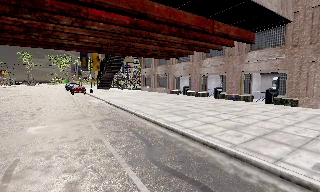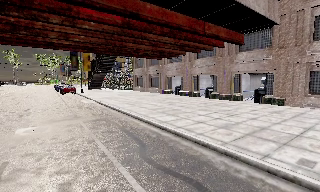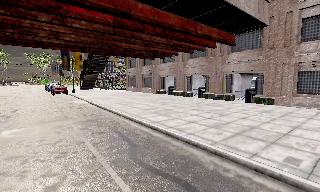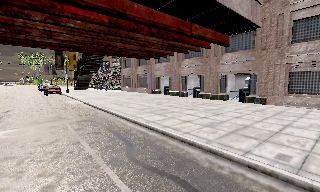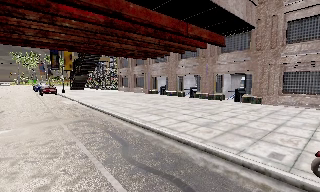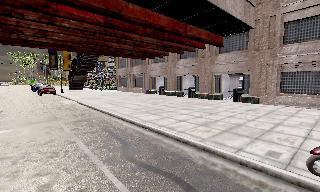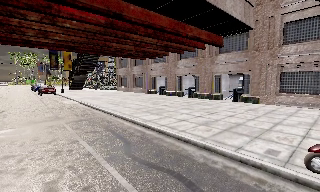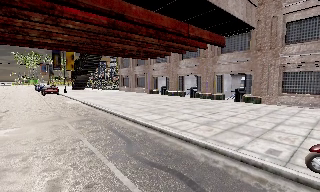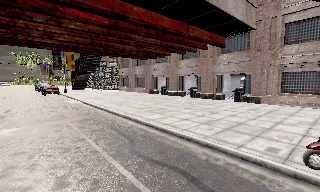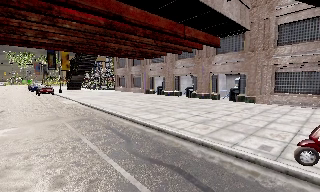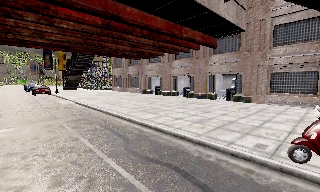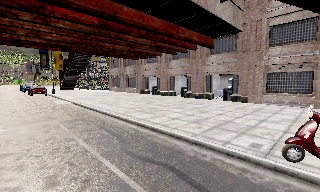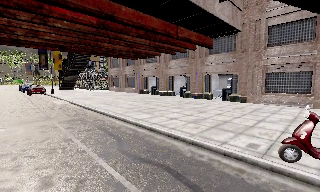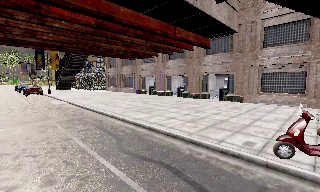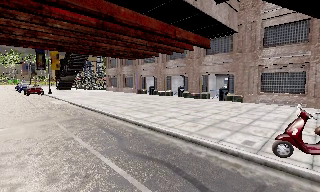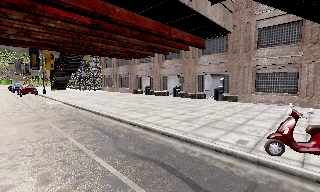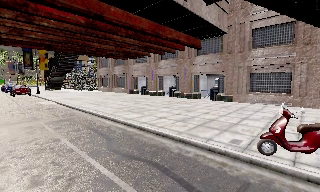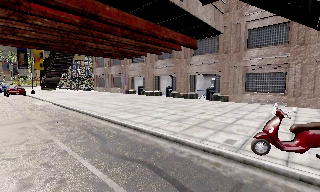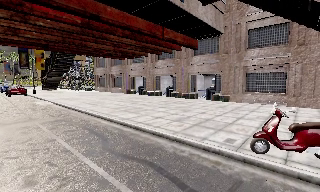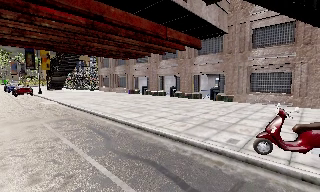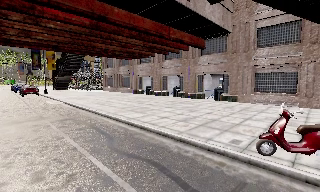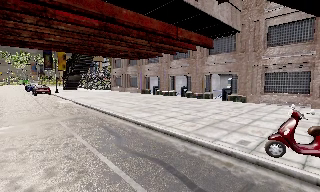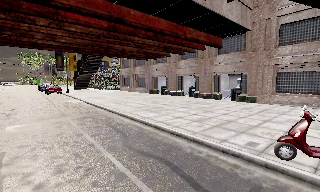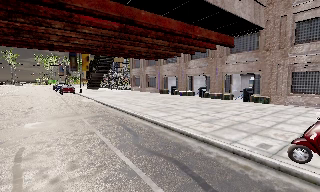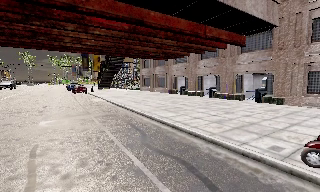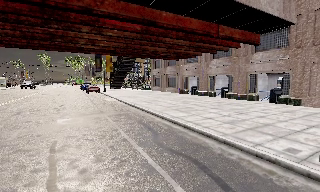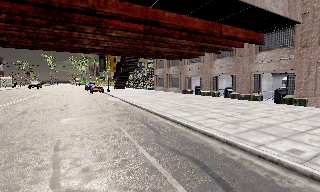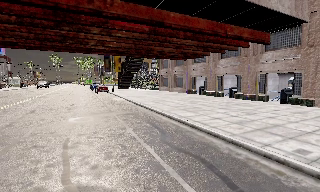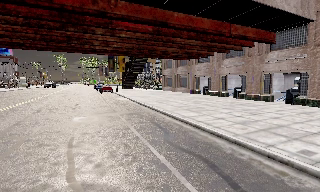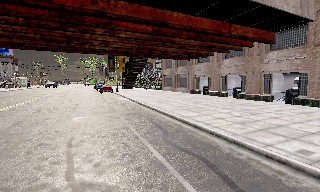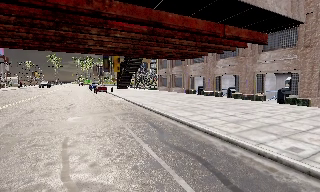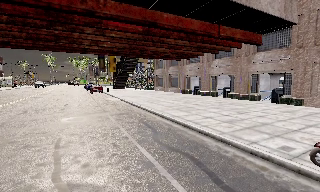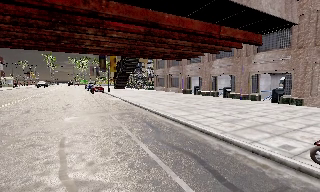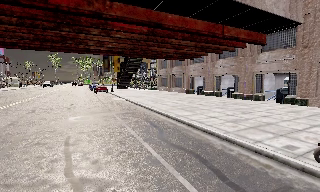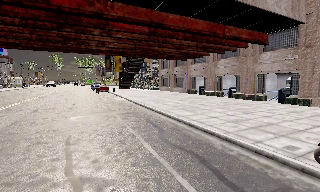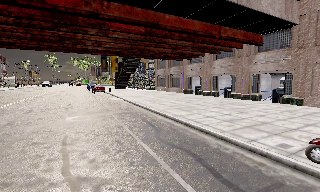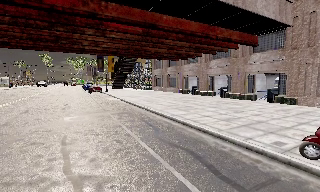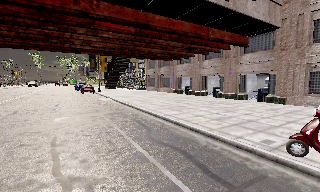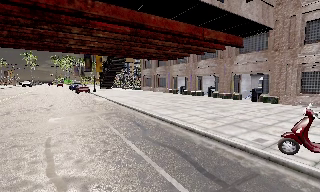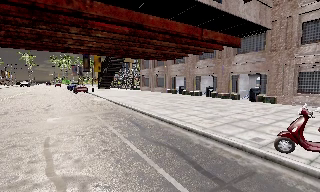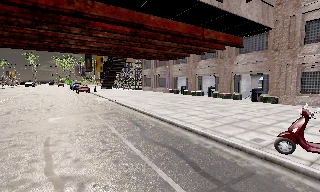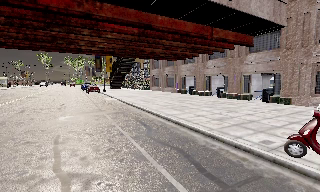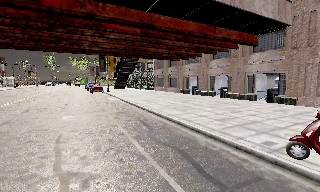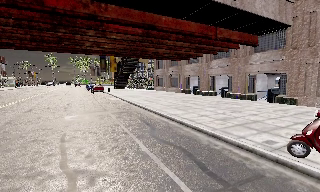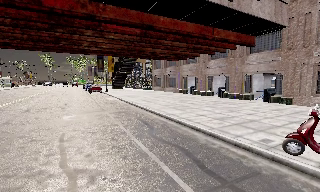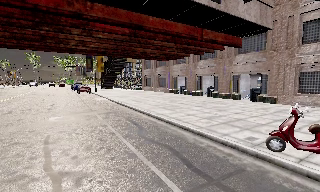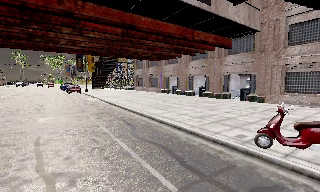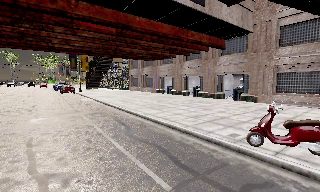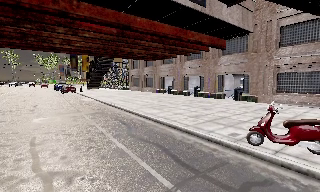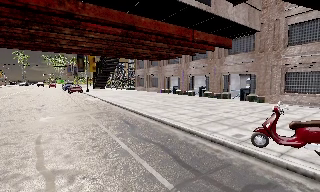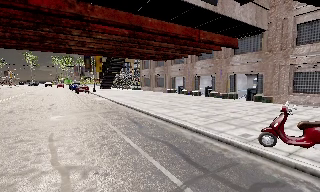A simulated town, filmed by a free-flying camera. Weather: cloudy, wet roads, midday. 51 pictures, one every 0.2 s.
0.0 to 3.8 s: The camera pans to its right, which is clockwise from overhead, by about 15 degrees. It travels backward, about 1 m, so what stands in front gets smaller.
3.8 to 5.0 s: The camera pans to its left, which is counterclockwise from overhead, by about 20 degrees.
5.0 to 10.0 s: The camera travels backward, about 1 m, so what stands in front gets smaller.
The film runs backward here.
